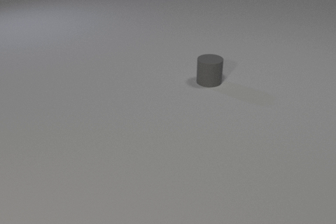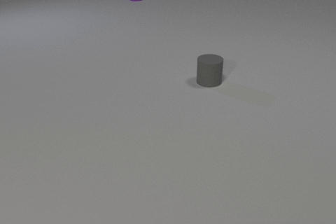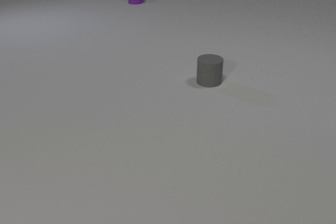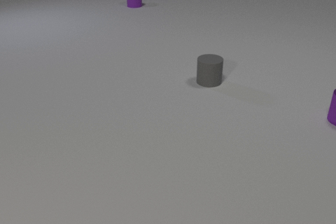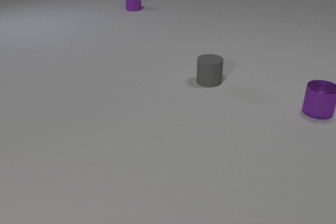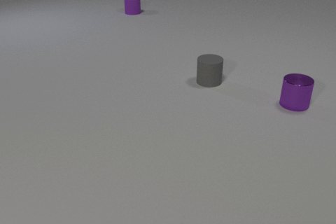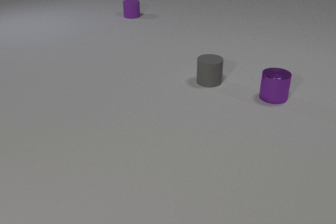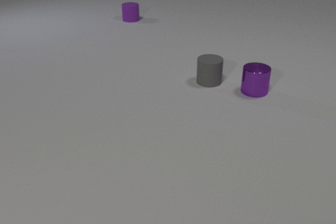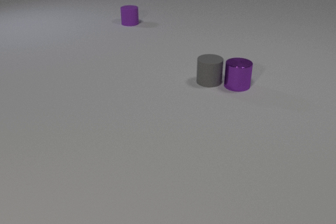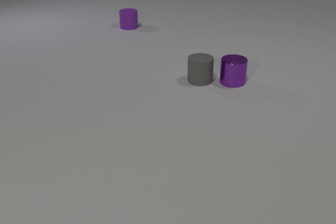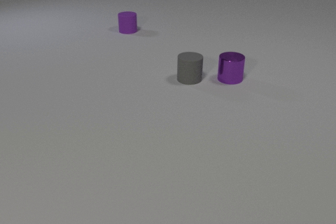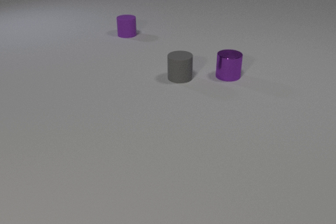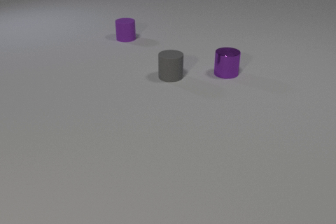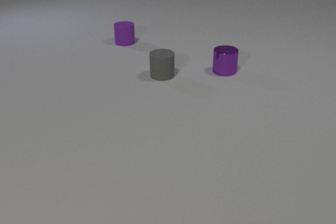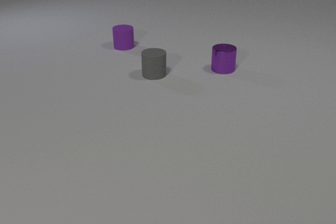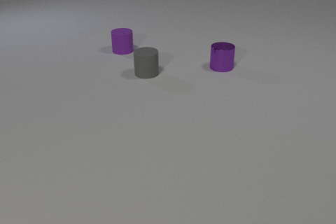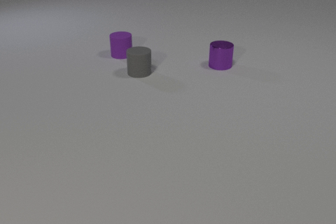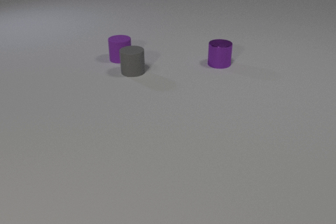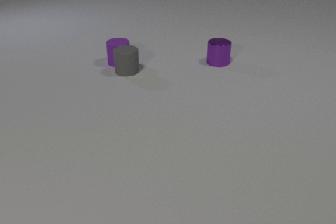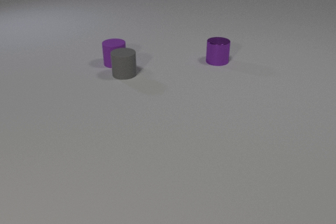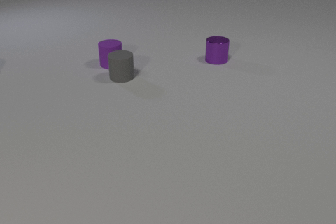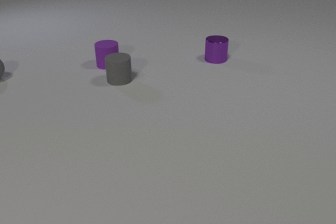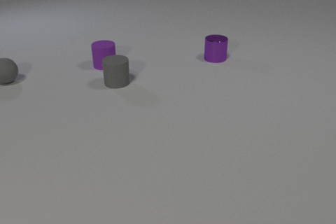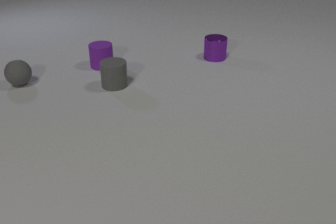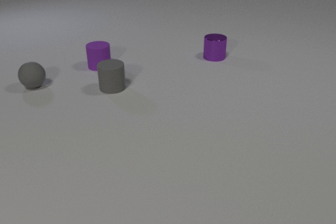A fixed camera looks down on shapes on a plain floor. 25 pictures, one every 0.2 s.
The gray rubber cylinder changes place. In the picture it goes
to the left.
The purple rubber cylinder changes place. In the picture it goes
toward the camera.
0.0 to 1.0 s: The purple metal cylinder comes in at the right edge, slides to the left. The purple rubber cylinder comes in at the top edge, slides toward the camera.
1.0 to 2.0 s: The purple metal cylinder slides to the left and away from the camera. The gray rubber cylinder slides to the left. The purple rubber cylinder slides toward the camera. The purple metal cylinder and the gray rubber cylinder collide.
2.0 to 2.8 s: The purple metal cylinder slides away from the camera. The gray rubber cylinder slides to the left. The purple rubber cylinder slides toward the camera.
2.8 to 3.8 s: The purple metal cylinder slides away from the camera. The gray rubber cylinder slides to the left. The purple rubber cylinder slides toward the camera. The gray rubber cylinder and the purple rubber cylinder collide.
3.8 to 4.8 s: The purple metal cylinder slides away from the camera. The gray rubber cylinder slides toward the camera and to the left. The purple rubber cylinder slides to the left. The gray rubber sphere comes in at the left edge, rolls to the right and toward the camera.
Are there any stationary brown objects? no.
Are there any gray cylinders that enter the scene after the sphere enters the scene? no.
What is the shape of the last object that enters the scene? sphere.
